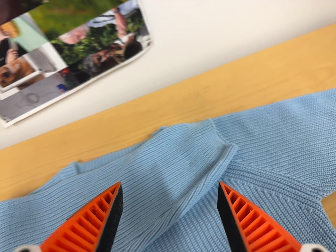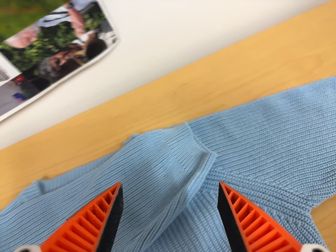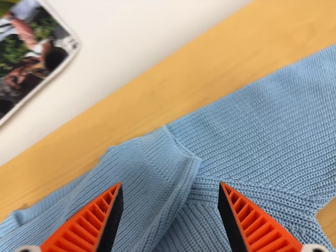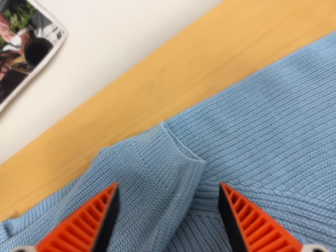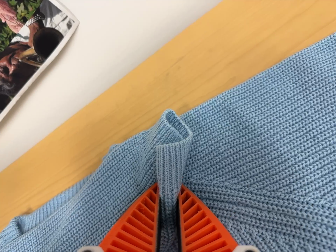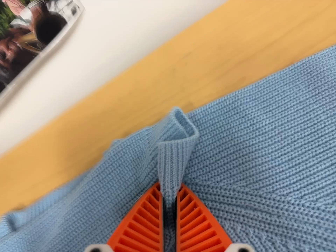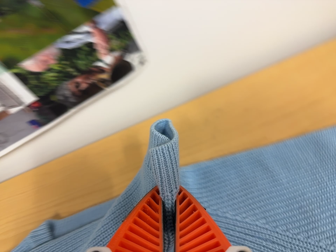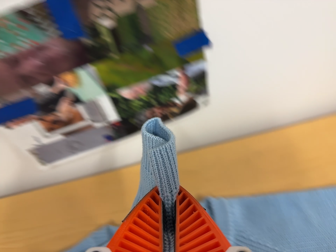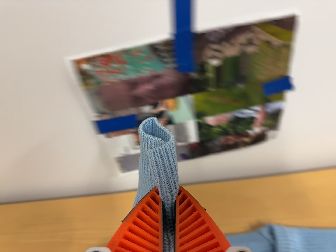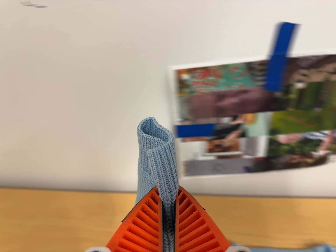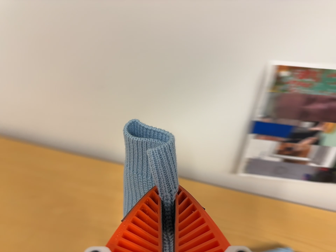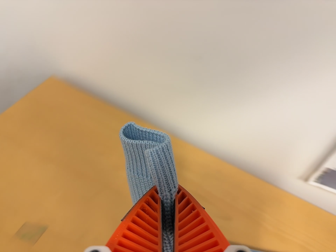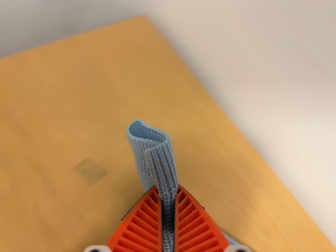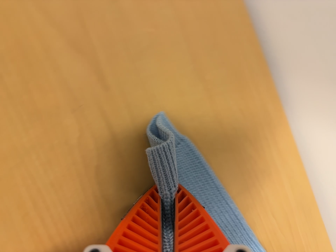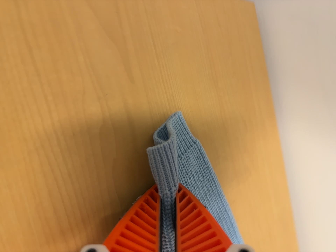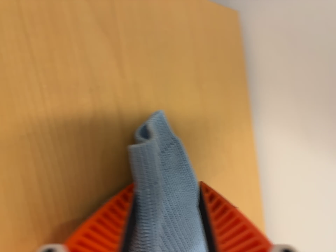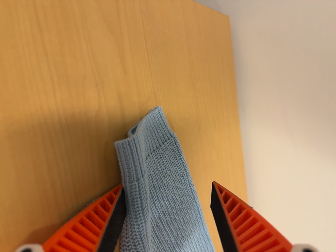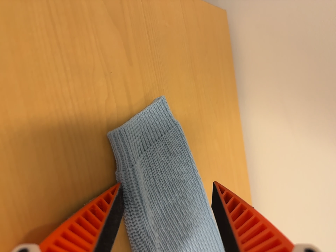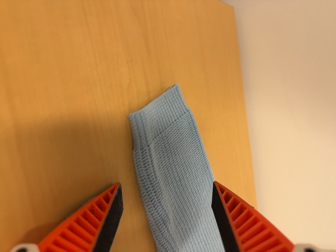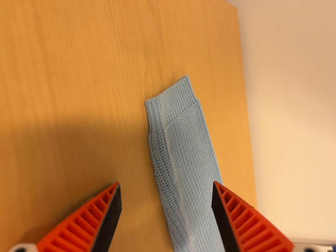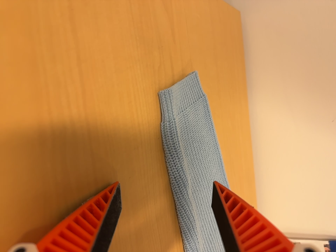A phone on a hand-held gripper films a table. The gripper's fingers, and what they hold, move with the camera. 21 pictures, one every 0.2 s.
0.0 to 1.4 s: The camera travels toward the top of its view and to its left, about 10 cm, so close, fixed things drift downward. It rolls about its line of sight by about 10 degrees, and the scene rotates clockwise.
1.4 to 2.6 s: The scene slides to the right, as the camera pans about 15 degrees to its left. It travels to its left, about 60 cm, so close, fixed things drift to the right. Its aim tips toward the bottom of its view by about 10 degrees, and the scene shifts upward. It rolls about its line of sight by about 80 degrees, and the scene rotates clockwise.
2.6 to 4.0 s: The camera pans to its right by about 15 degrees. It travels to its left, backward and toward the bottom of its view, about 16 cm. It rolls about its line of sight by about 15 degrees, and the scene rotates clockwise.
The film runs backward here.
